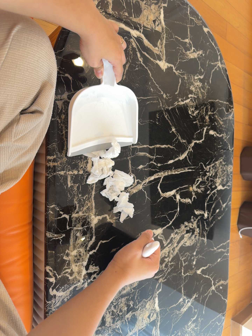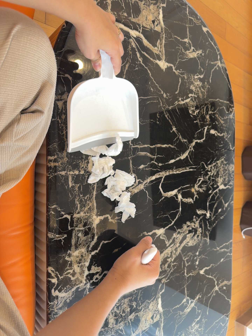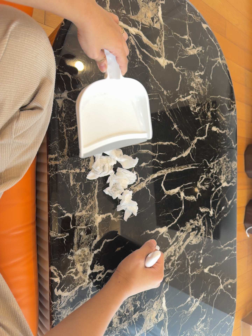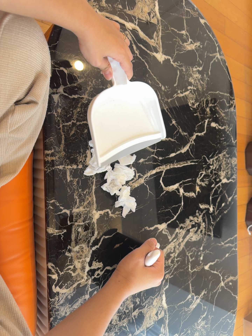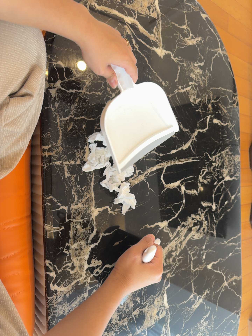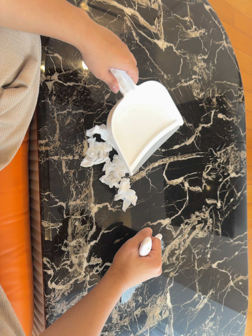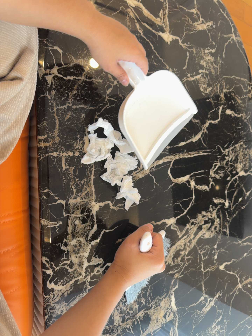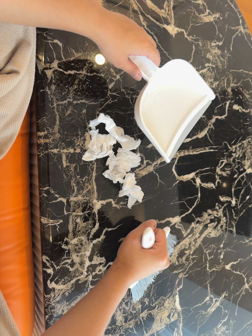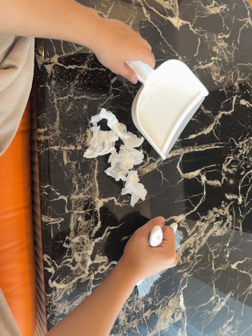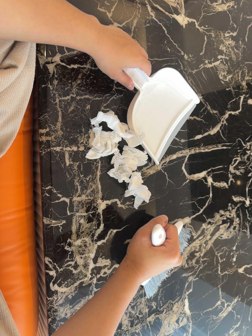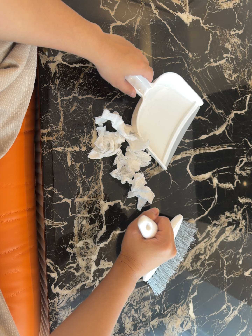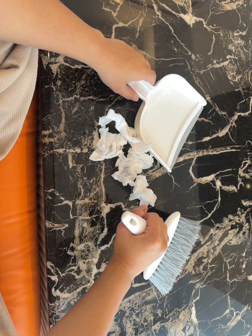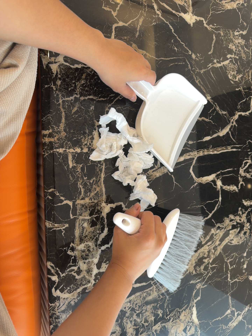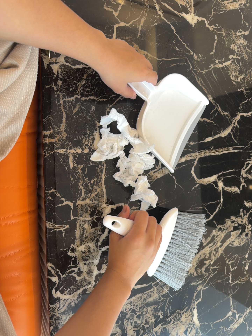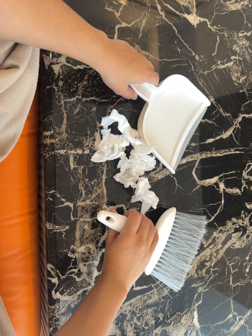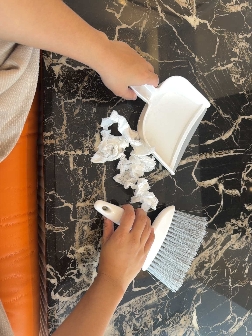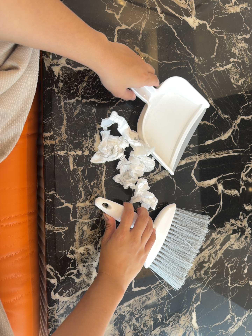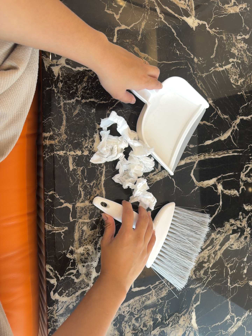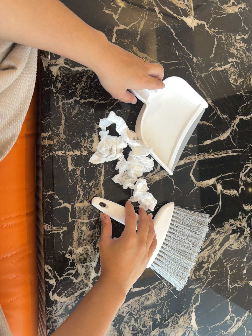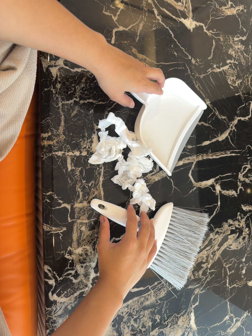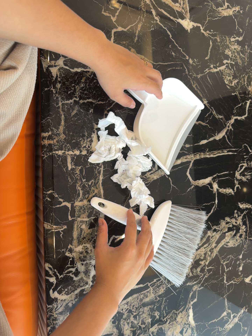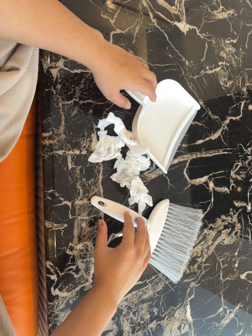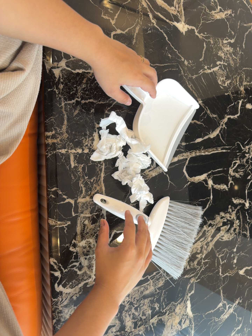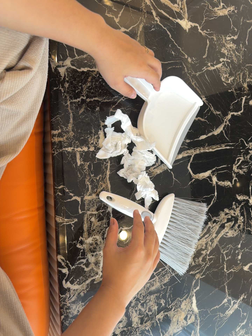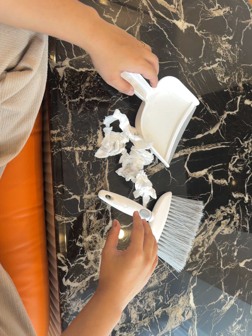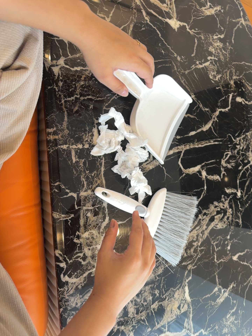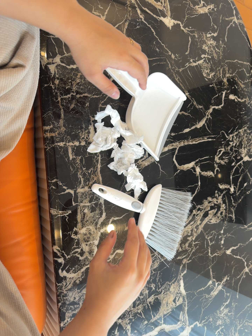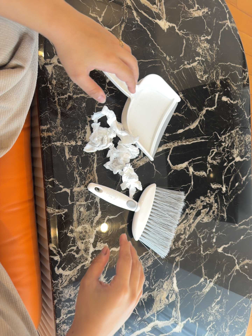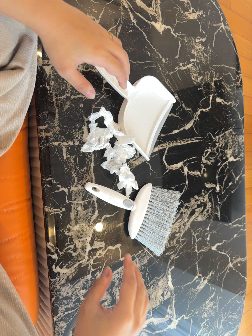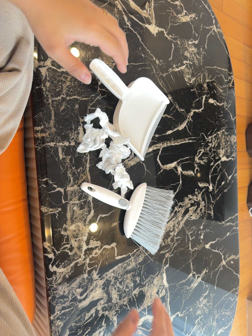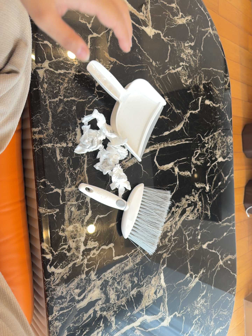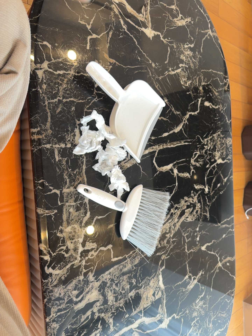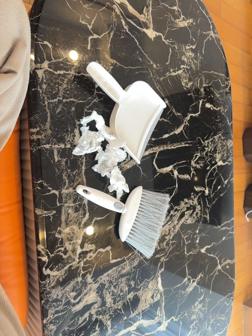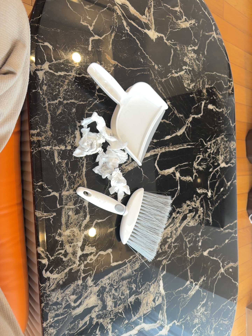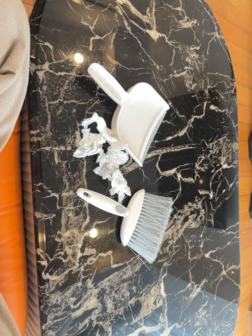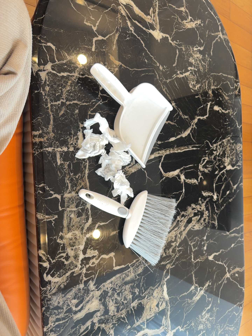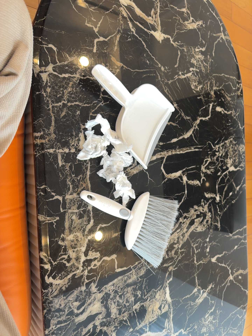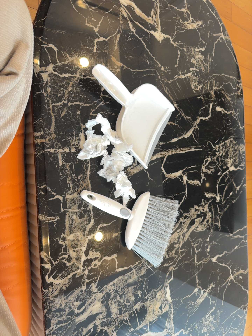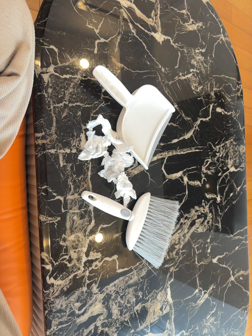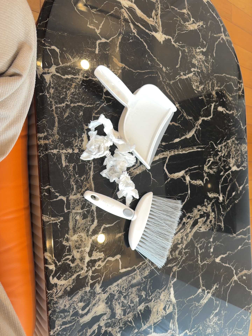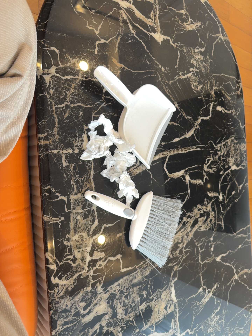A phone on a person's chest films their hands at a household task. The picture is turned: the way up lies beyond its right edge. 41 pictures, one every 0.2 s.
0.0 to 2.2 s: The camera pans to its left by about 10 degrees. It travels forward and to its right, about 12 cm, so what stands in front looms larger.
2.2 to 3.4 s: The camera keeps its place and its aim.
3.4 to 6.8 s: The camera travels backward, about 7 cm, so what stands in front gets smaller.
6.8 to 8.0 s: The camera keeps its place and its aim.
The film runs backward here.
